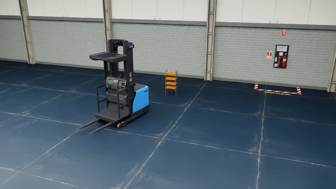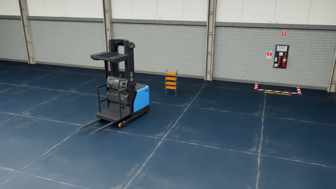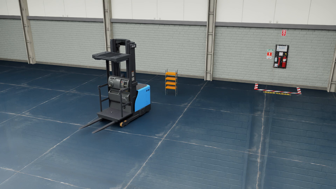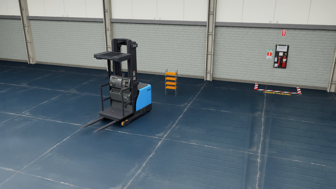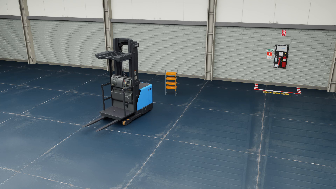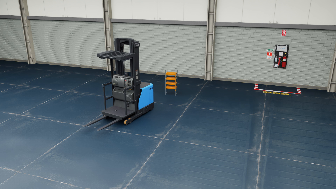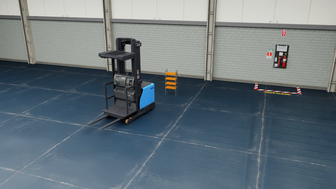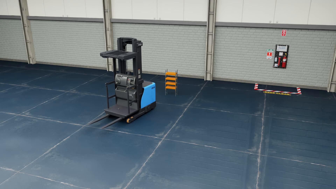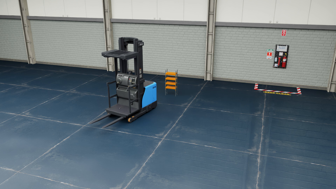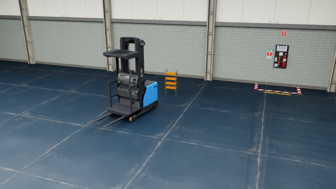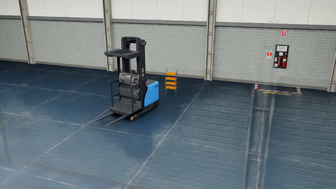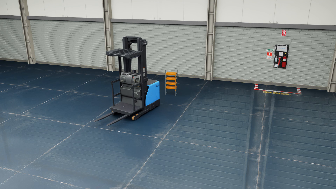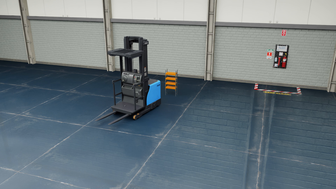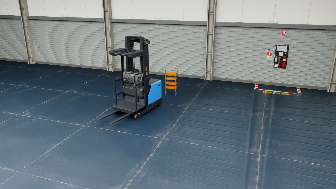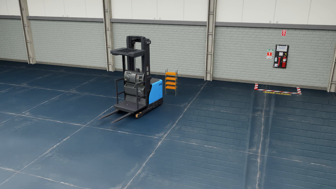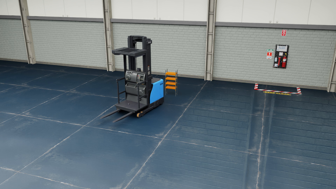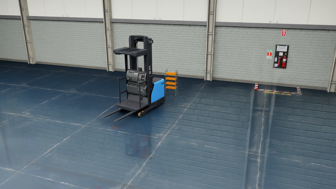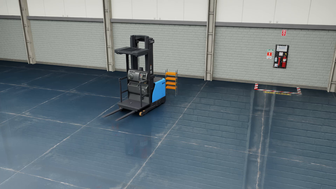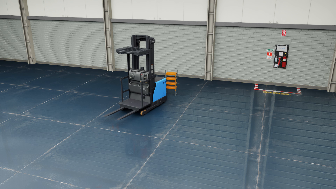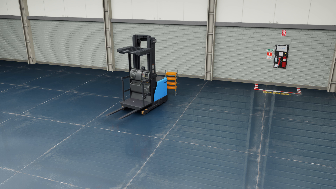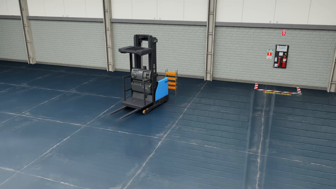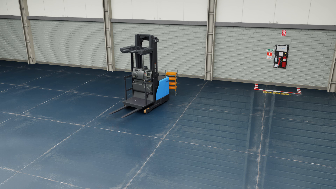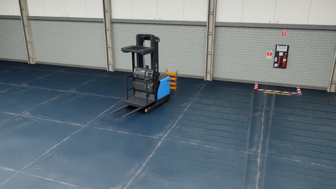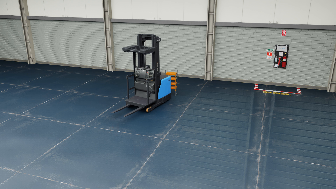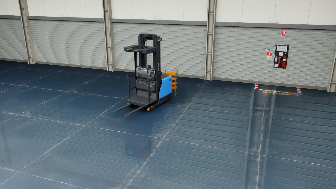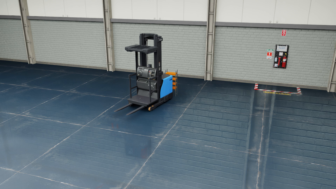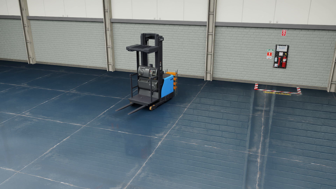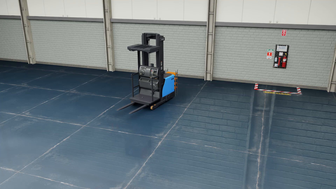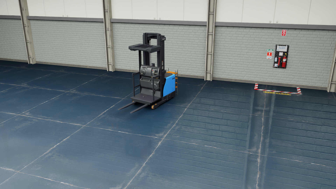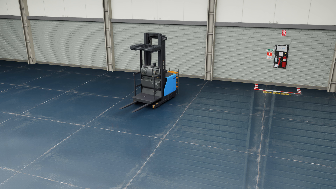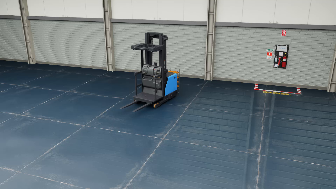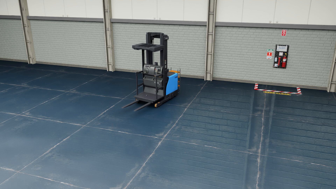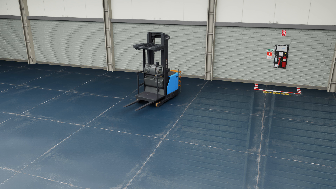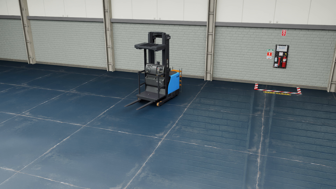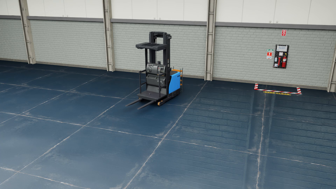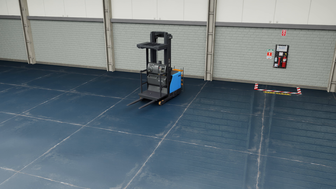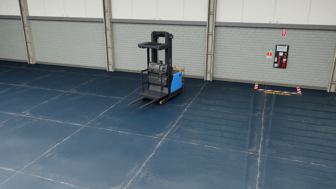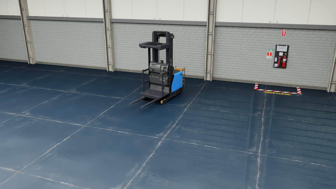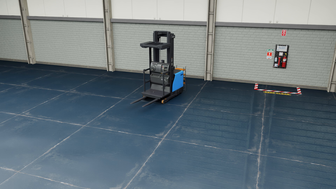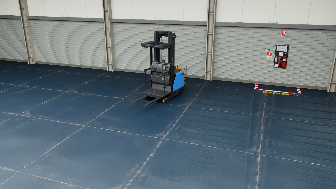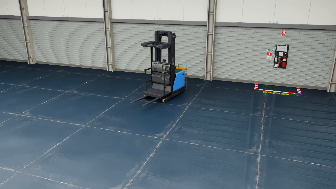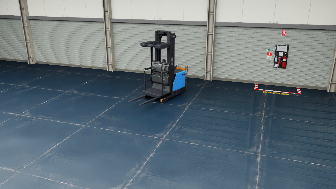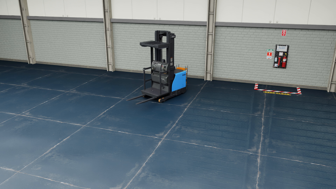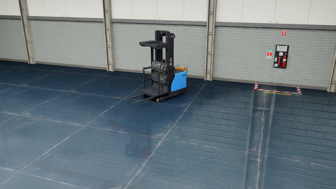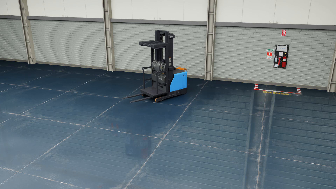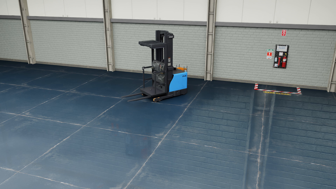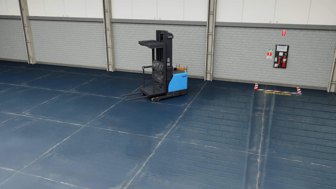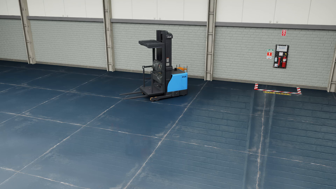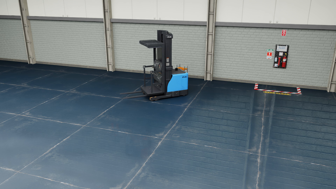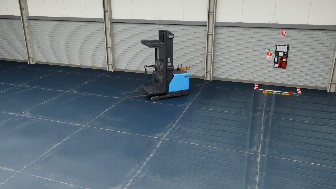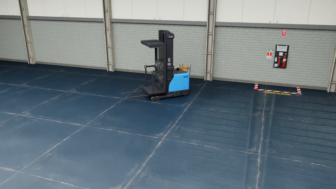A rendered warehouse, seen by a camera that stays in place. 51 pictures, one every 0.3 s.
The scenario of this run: A forklift runs into an object in its way.
